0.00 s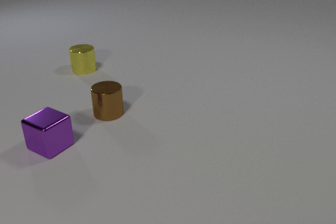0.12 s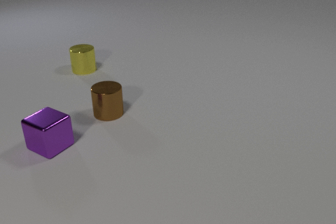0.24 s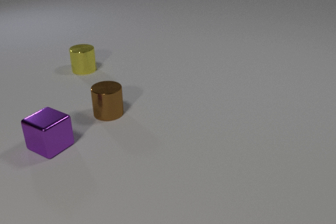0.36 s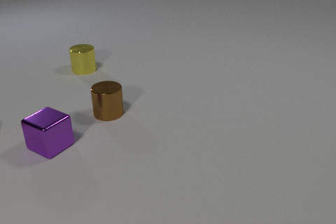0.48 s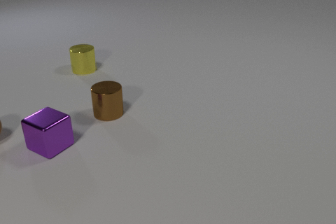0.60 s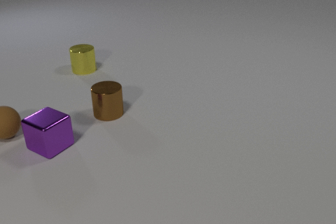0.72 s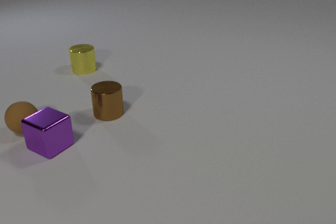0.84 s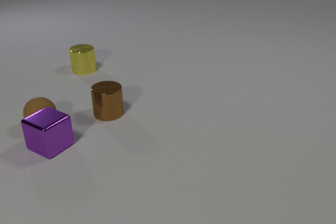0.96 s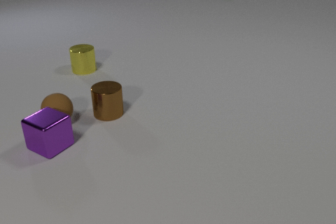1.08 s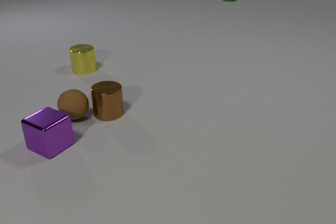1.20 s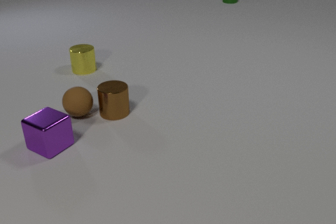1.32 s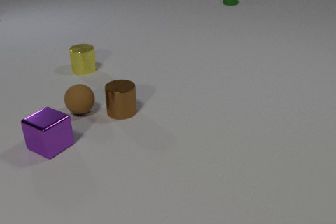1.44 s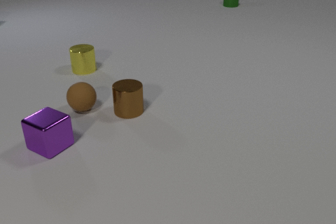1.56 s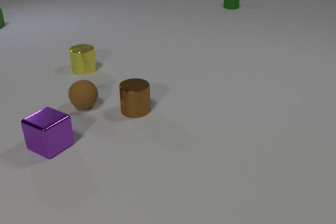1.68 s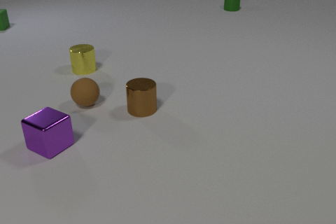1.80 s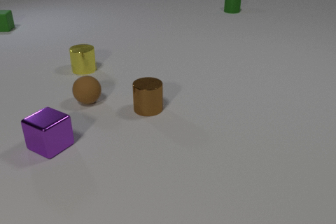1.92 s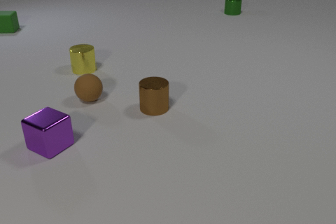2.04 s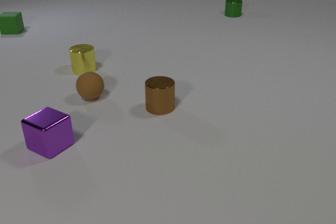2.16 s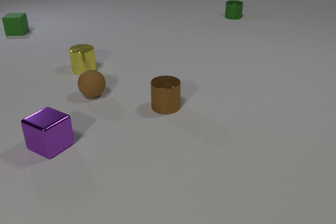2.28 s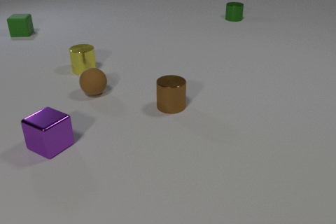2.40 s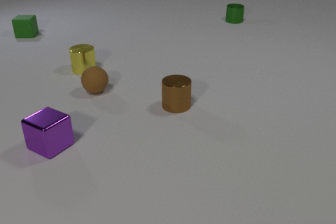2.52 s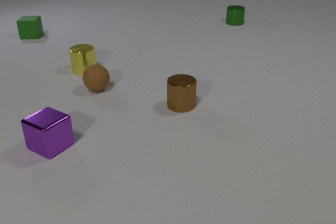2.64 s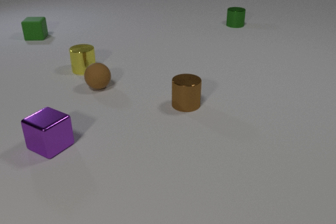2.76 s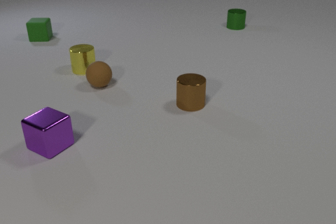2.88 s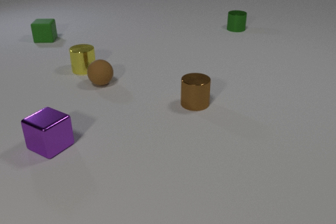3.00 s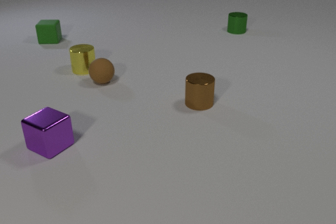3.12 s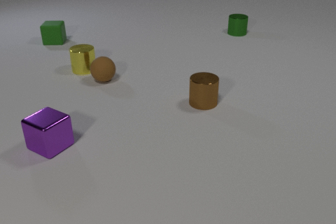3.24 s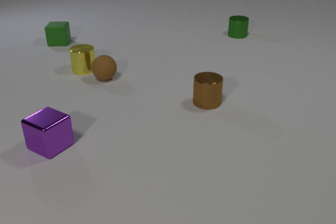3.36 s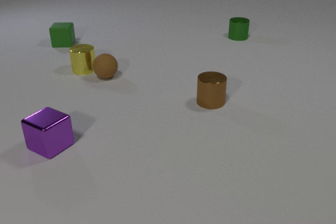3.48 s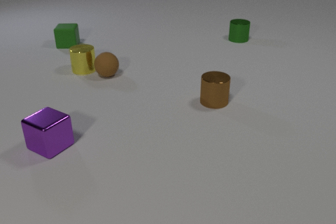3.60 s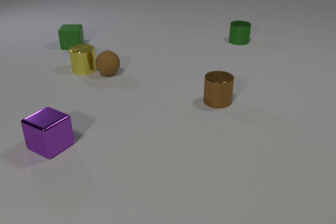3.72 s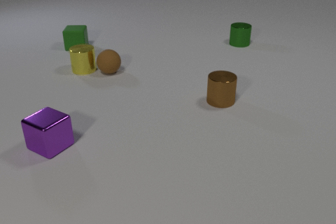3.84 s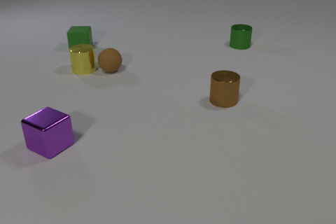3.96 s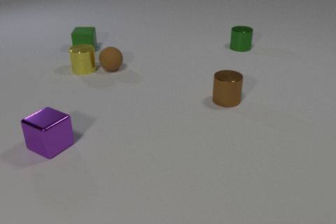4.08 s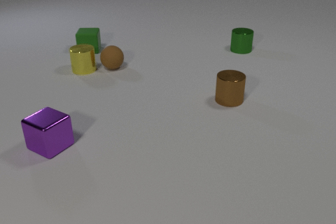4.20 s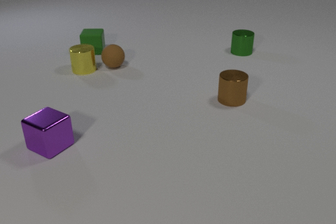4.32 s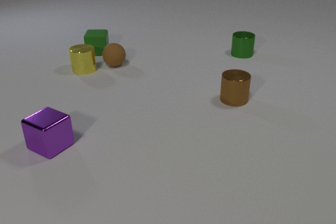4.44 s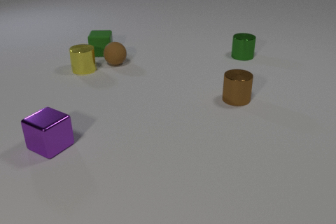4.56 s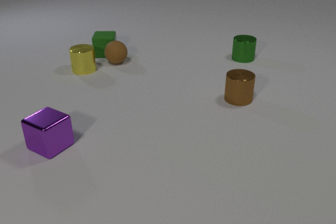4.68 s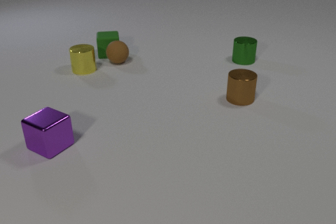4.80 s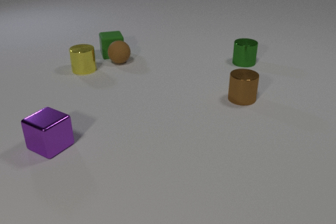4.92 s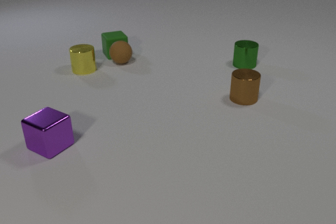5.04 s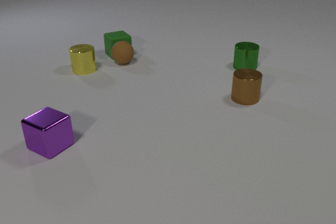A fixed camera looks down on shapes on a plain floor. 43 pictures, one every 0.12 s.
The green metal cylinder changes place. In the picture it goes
toward the camera.
The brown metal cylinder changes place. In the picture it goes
to the right.
0.00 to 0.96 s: The brown rubber sphere comes in at the left edge, rolls to the right. The green metal cylinder comes in at the top edge, slides toward the camera.
0.96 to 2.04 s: The brown rubber sphere rolls away from the camera and to the right. The brown metal cylinder slides to the right. The green rubber cube comes in at the left edge, slides toward the camera and to the right. The green metal cylinder slides toward the camera. The brown rubber sphere and the brown metal cylinder collide.
2.04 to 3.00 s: The brown rubber sphere rolls away from the camera. The brown metal cylinder slides to the right. The green rubber cube slides toward the camera and to the right. The green metal cylinder slides toward the camera.
3.00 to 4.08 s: The brown rubber sphere rolls away from the camera. The brown metal cylinder slides to the right. The green rubber cube slides toward the camera and to the right. The green metal cylinder slides toward the camera.
4.08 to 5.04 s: The brown rubber sphere rolls away from the camera and to the right. The brown metal cylinder slides to the right and away from the camera. The green rubber cube slides to the right and toward the camera, spins so that its near face slides to the right, counterclockwise seen from above. The green metal cylinder slides toward the camera. The brown rubber sphere and the green rubber cube collide.
How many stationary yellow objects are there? 1.
What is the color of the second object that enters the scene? green.
What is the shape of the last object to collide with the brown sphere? cube.
